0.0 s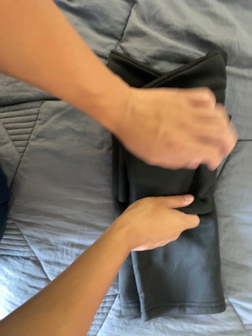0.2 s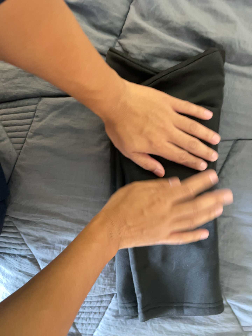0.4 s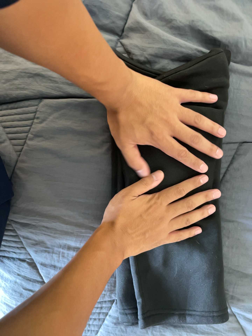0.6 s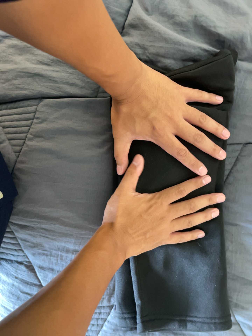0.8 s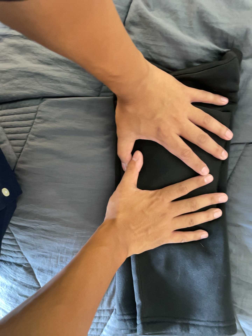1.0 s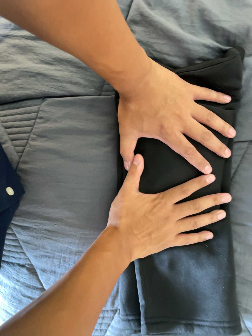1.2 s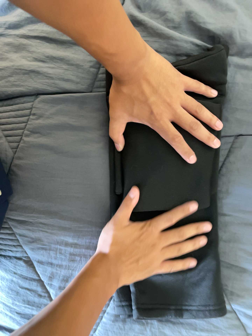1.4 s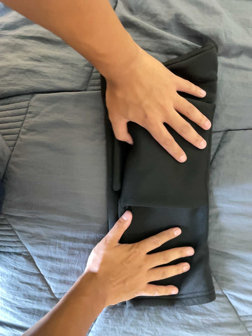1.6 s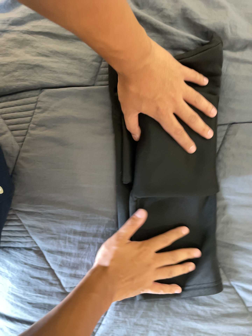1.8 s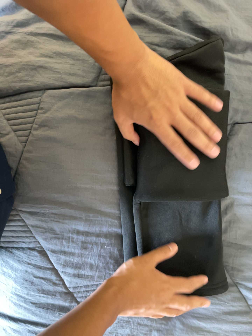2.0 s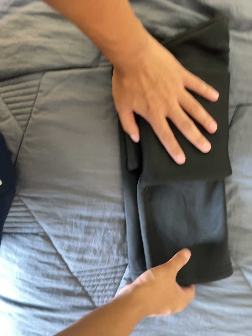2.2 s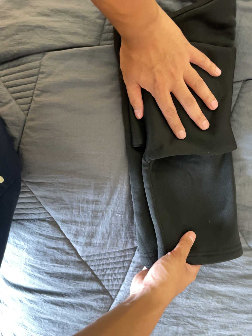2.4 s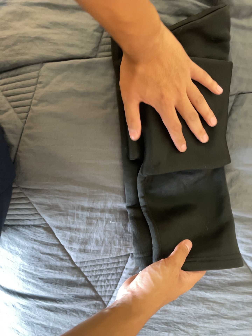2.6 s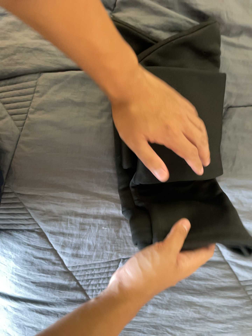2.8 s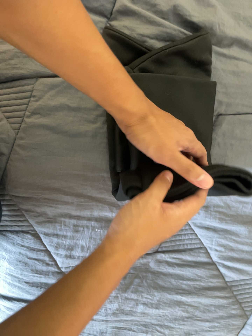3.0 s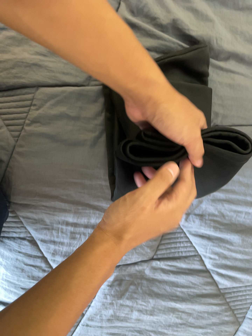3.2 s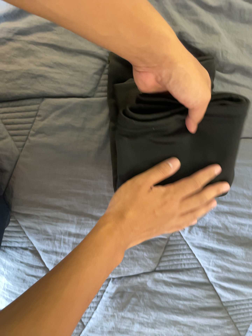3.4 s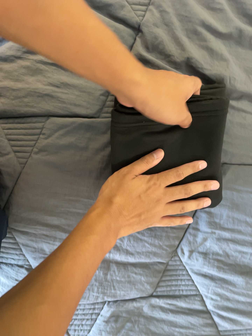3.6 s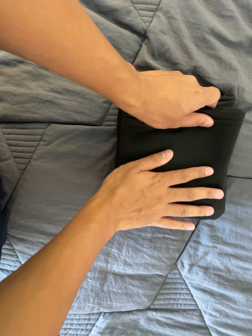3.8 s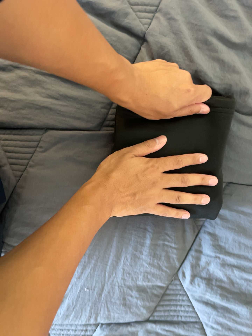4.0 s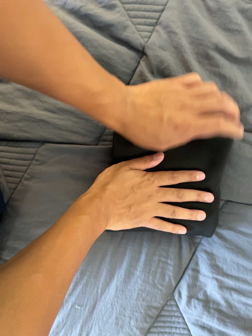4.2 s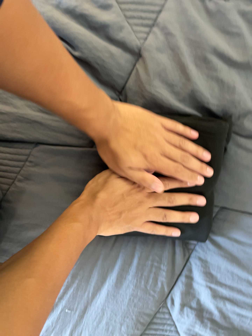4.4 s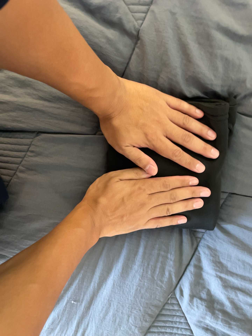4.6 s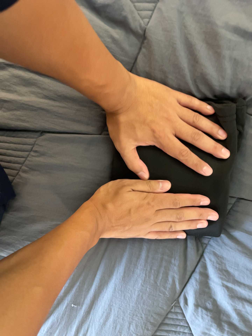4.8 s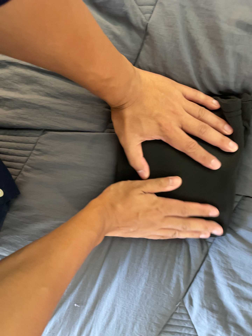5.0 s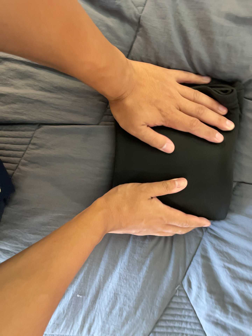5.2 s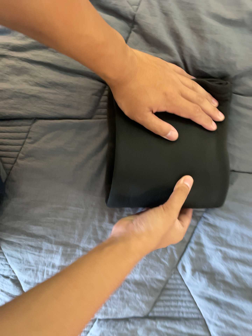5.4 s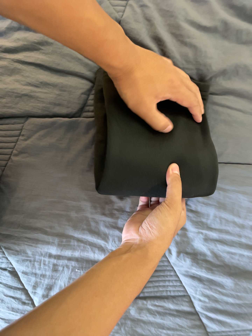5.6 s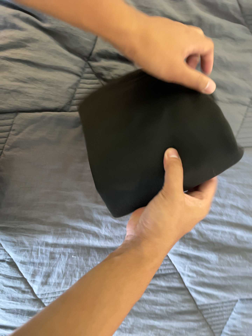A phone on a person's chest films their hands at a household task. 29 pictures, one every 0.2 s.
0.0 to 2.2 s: The camera travels toward the bottom of its view, about 6 cm, so close, fixed things drift upward.
2.2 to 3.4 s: The camera travels toward the top of its view, about 9 cm, so close, fixed things drift downward. It rolls about its line of sight by about 10 degrees, and the scene rotates clockwise.
3.4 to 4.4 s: The camera travels to its right and forward, about 12 cm.
4.4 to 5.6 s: The camera pans to its right by about 10 degrees. It travels backward, to its left and toward the bottom of its view, about 12 cm, so what stands in front gets smaller.
The film runs forward here.
